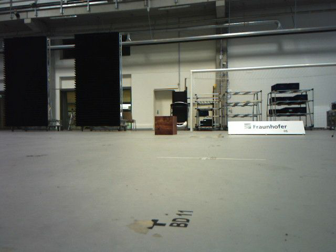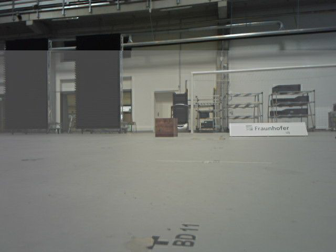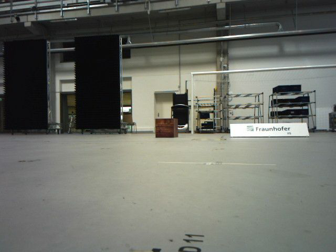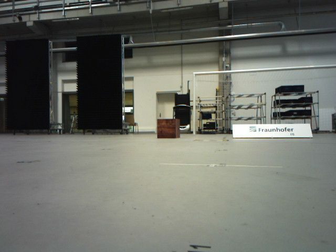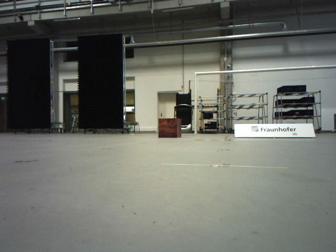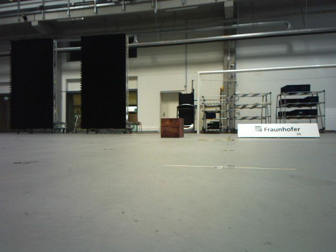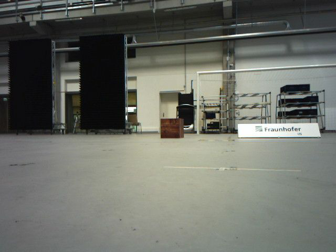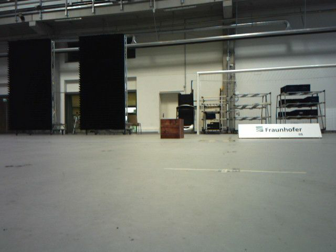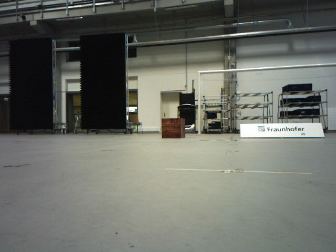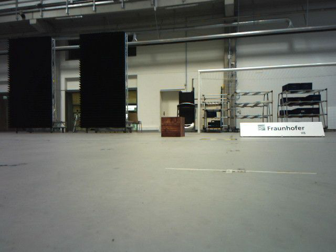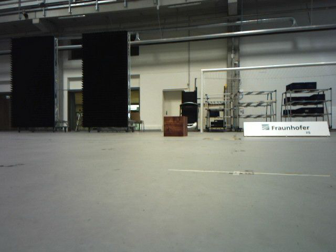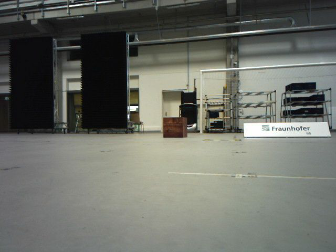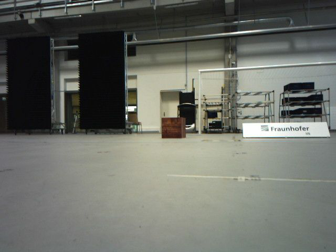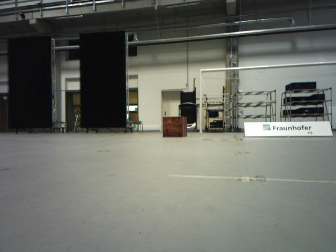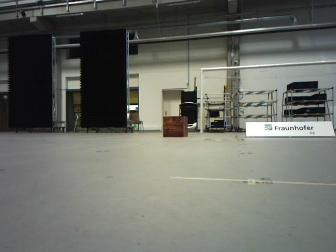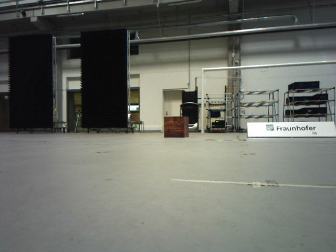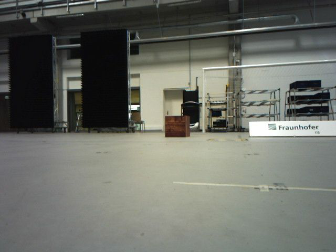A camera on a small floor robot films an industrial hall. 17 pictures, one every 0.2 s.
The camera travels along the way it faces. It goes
forward.
0.0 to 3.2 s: The camera travels forward, about 0.7 m, so what stands in front looms larger.
The film runs forward here.
